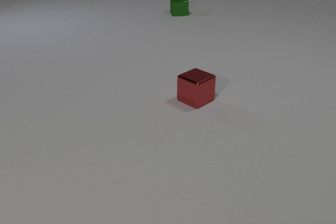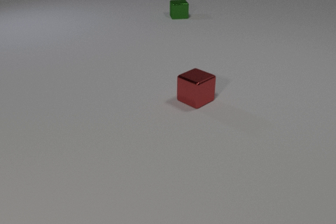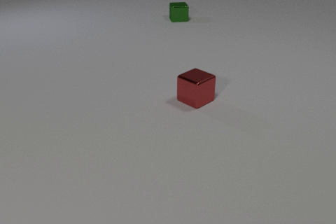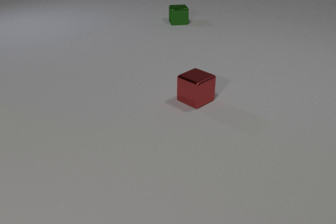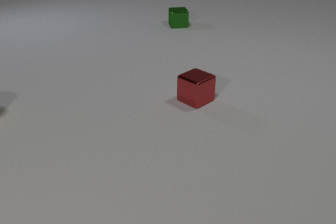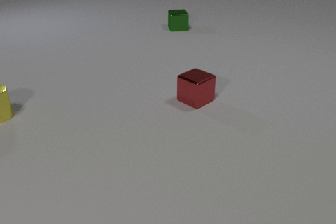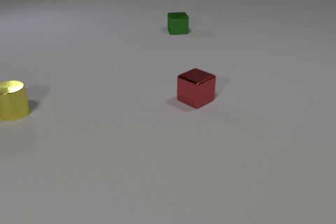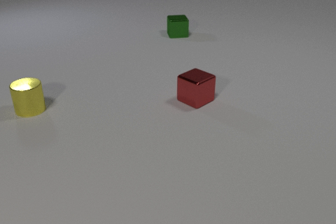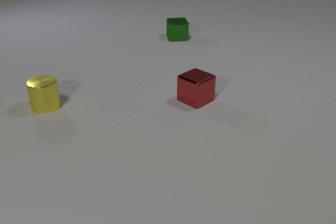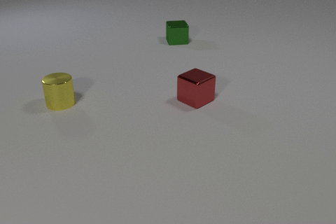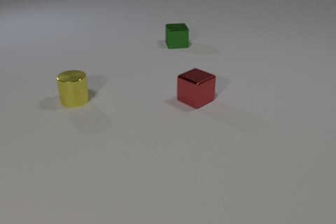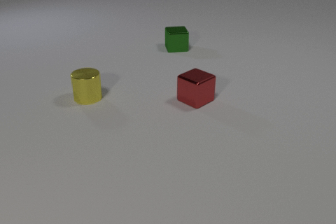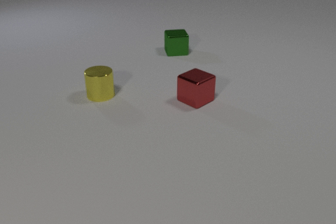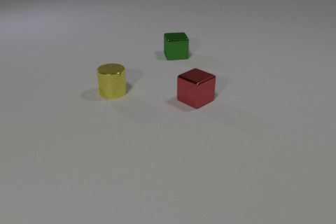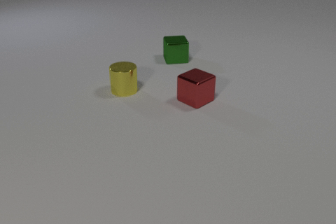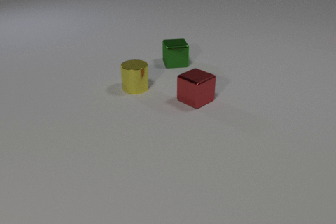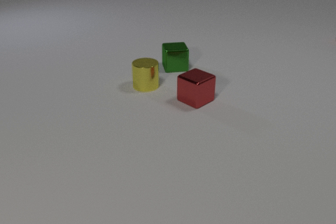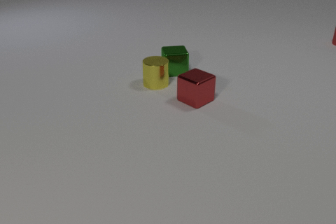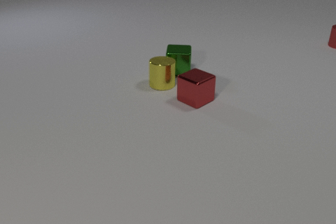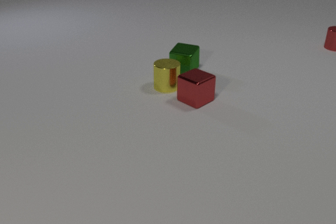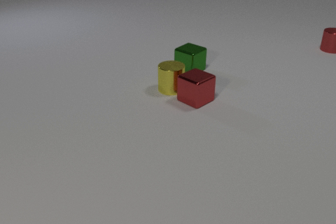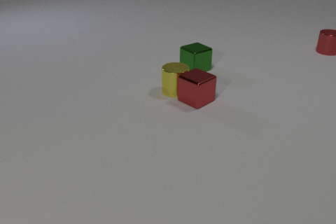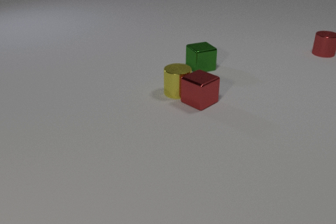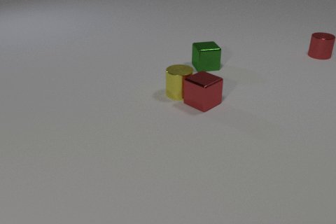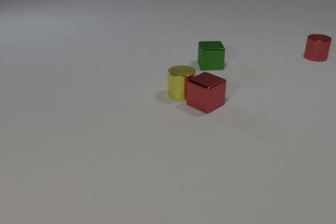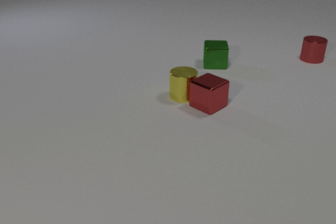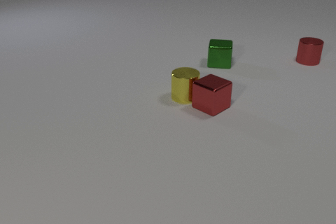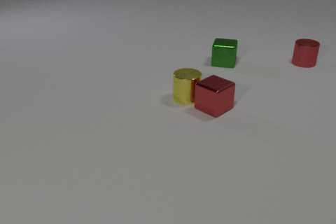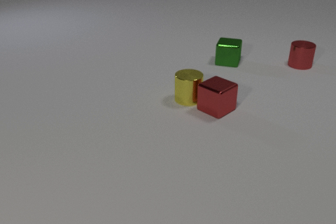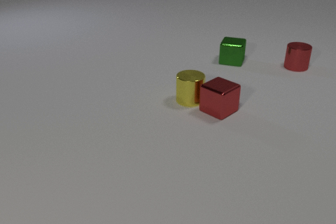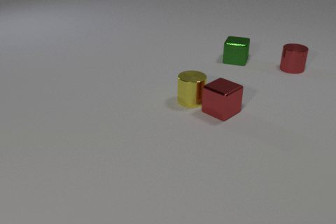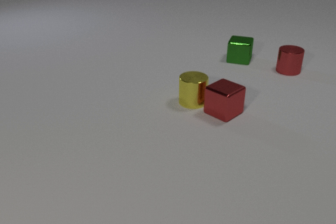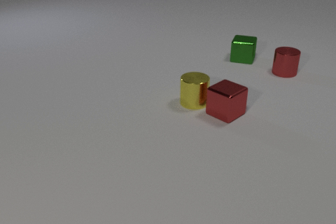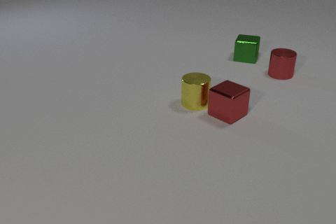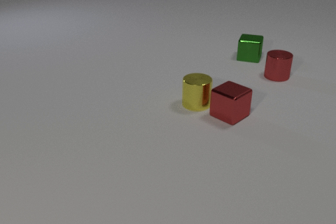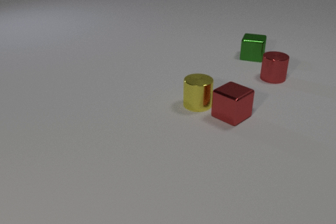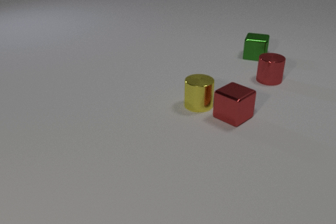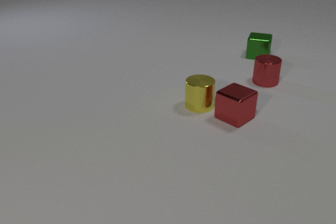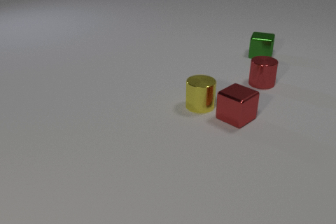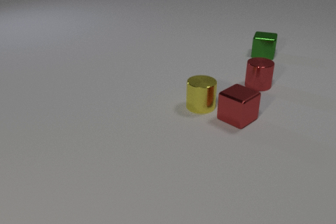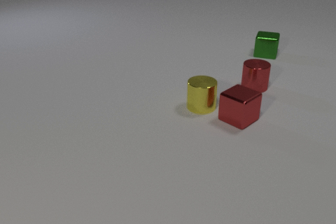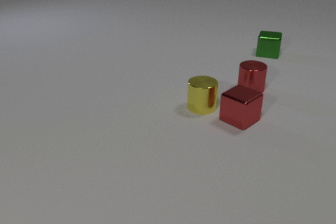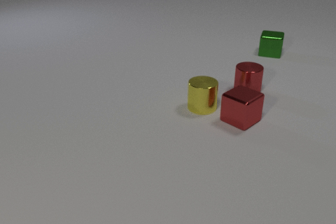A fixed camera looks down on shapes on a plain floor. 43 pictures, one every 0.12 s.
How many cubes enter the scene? 0.
Are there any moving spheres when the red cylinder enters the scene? no.
What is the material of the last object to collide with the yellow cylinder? metal.
0.00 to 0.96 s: The yellow metal cylinder comes in at the left edge, slides to the right. The green metal cube slides toward the camera.
0.96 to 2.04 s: The yellow metal cylinder slides to the right. The green metal cube slides toward the camera. The red metal cylinder comes in at the right edge, slides toward the camera.
2.04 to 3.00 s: The yellow metal cylinder slides to the right and toward the camera. The green metal cube slides to the right and away from the camera, spins so that its near face slides to the left, clockwise seen from above. The red metal cube slides to the right and toward the camera. The red metal cylinder slides toward the camera and to the left. The yellow metal cylinder and the green metal cube collide. The yellow metal cylinder and the red metal cube collide.
3.00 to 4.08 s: The yellow metal cylinder slides toward the camera and to the right. The green metal cube slides to the right and away from the camera. The red metal cube slides to the right and toward the camera. The red metal cylinder slides toward the camera and to the left.
4.08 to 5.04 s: The yellow metal cylinder slides toward the camera. The green metal cube slides to the right and away from the camera. The red metal cube slides to the right and toward the camera. The red metal cylinder slides toward the camera and to the left.
